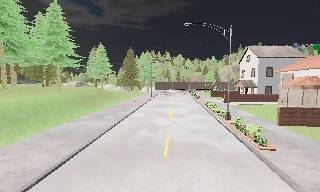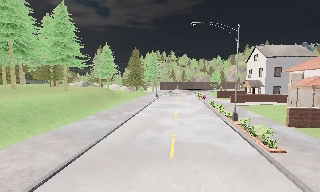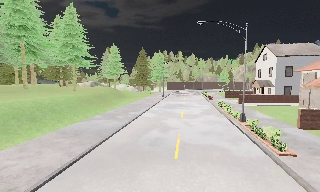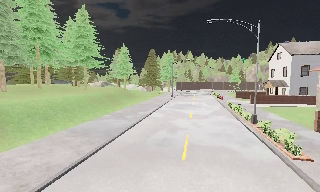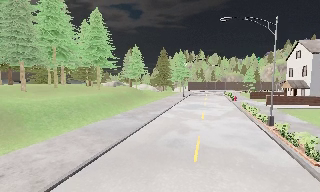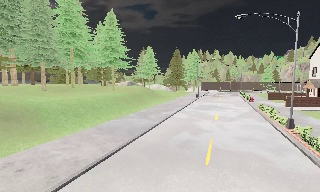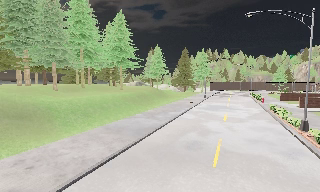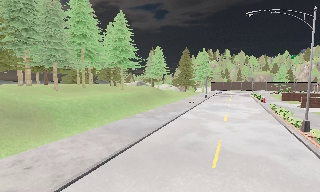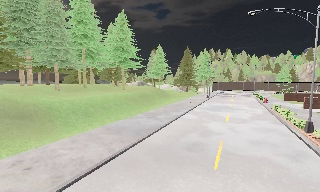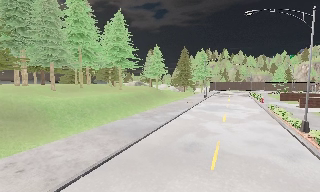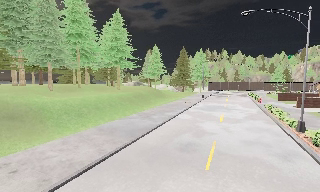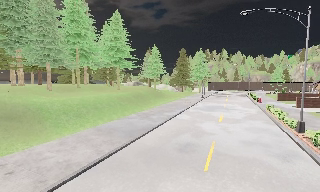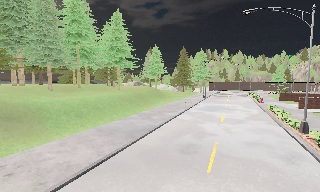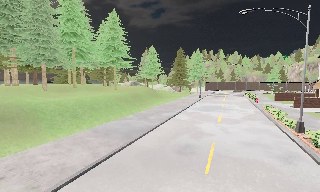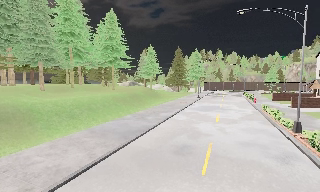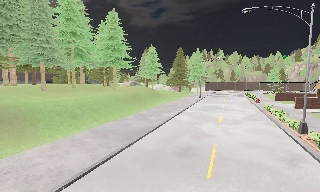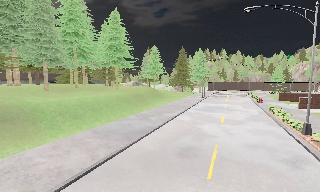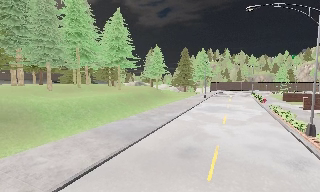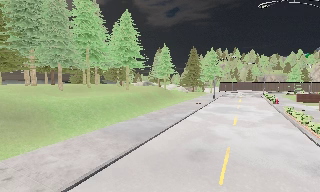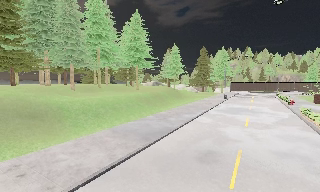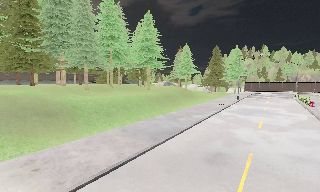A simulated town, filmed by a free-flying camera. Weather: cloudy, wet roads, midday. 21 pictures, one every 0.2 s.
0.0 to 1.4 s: The camera swings to its left by about 20 degrees, and the scene slides to the right. It travels forward, about 0.5 m, so what stands in front looms larger.
1.4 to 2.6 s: The camera shifts only a little, or ends up much as it began.
2.6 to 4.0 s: The scene slides to the right, as the camera pans about 10 degrees to its left. It travels forward, about 0.5 m, so what stands in front looms larger.
The film runs forward here.
